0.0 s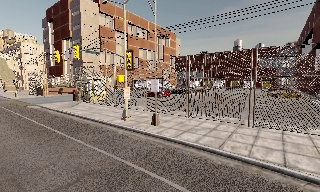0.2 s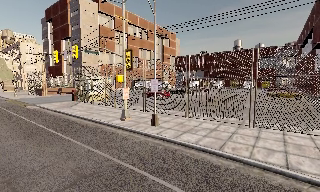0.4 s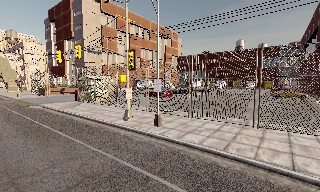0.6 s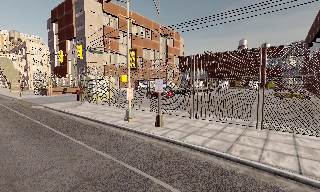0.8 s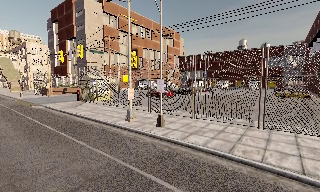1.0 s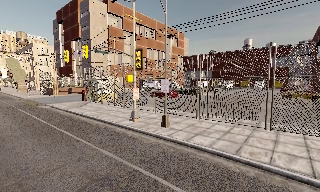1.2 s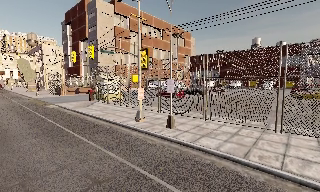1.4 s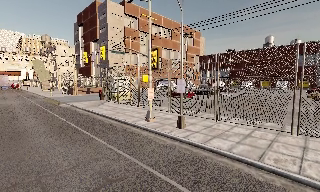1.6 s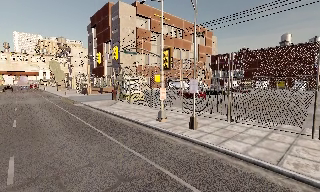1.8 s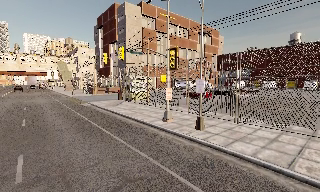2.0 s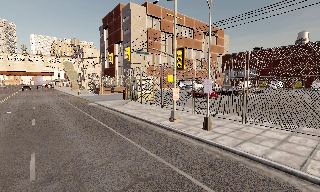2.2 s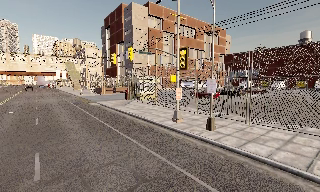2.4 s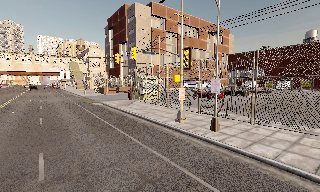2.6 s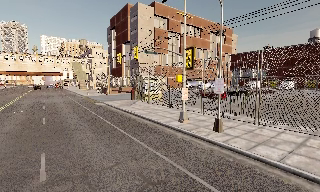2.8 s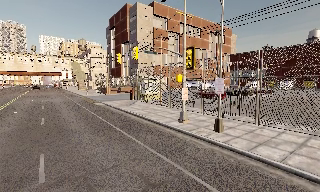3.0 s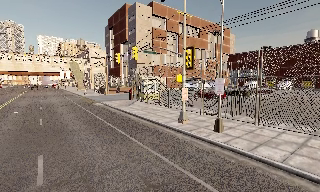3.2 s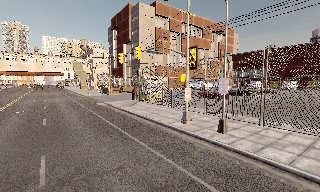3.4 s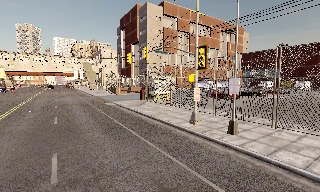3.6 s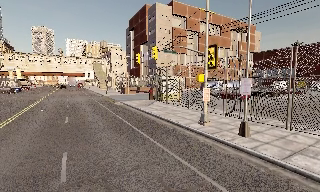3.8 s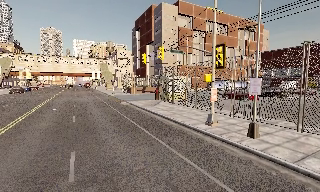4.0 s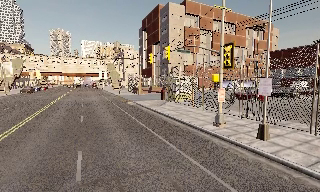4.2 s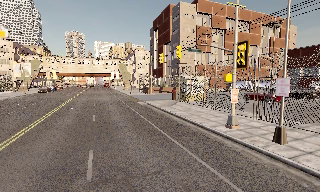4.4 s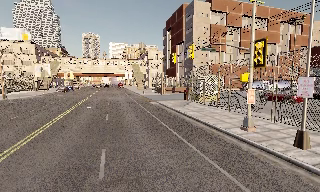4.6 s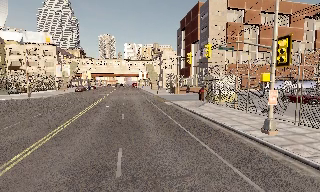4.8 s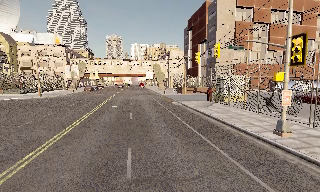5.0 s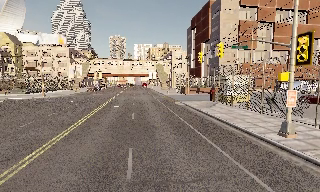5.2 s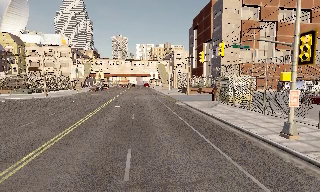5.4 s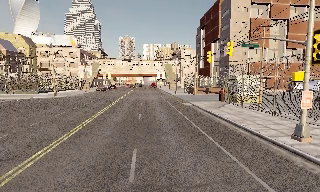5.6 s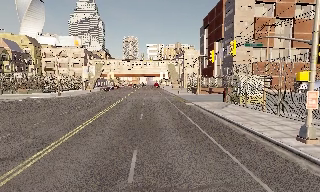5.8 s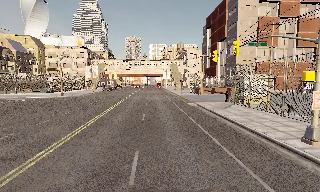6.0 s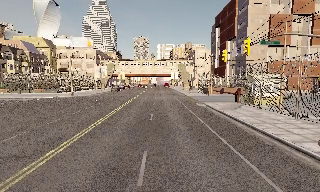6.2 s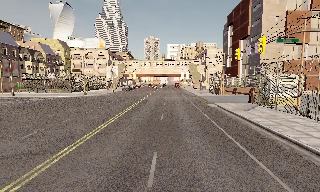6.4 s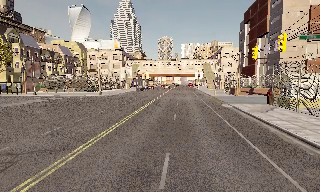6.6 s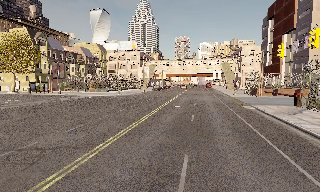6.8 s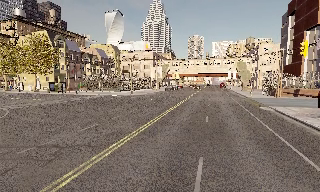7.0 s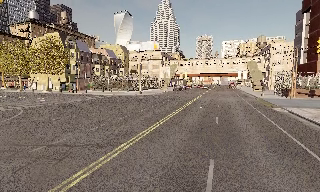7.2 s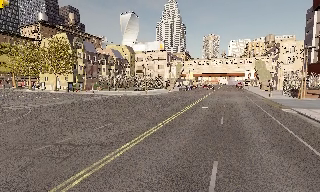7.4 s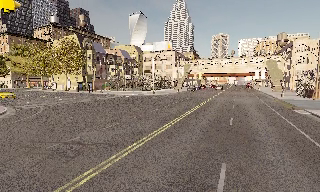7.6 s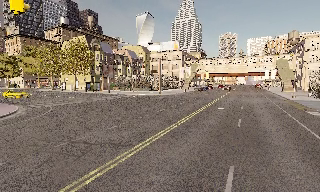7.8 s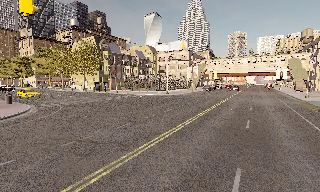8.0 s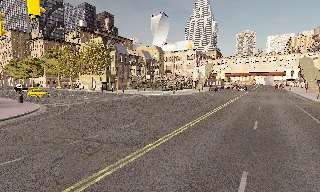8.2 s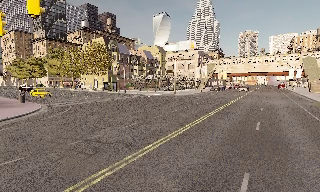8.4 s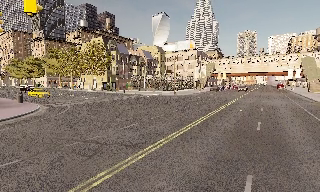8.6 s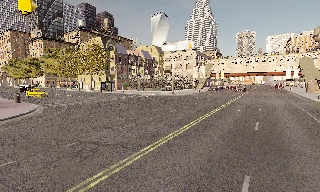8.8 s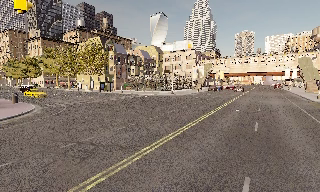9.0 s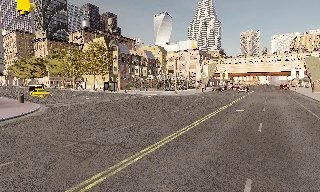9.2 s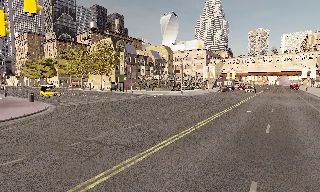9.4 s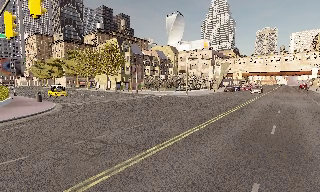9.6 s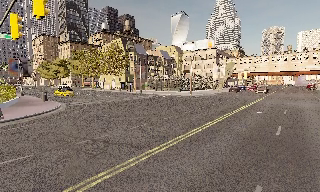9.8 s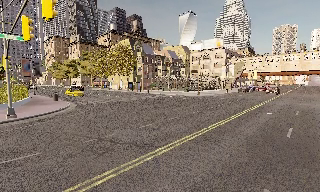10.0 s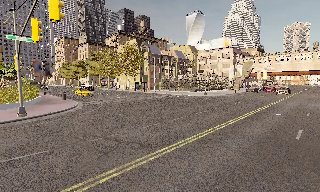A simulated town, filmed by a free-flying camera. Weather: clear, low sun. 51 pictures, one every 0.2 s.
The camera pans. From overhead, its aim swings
counterclockwise.
The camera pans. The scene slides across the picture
to the right.
0.0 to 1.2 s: The camera travels forward, about 0.5 m, so what stands in front looms larger.
1.2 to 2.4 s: The camera swings to its left by about 10 degrees, and the scene slides to the right. It travels to its left, about 0.5 m, so close, fixed things drift to the right.
2.4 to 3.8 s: The camera shifts only a little, or ends up much as it began.
3.8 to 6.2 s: The scene slides to the right, as the camera pans about 30 degrees to its left. It travels forward, about 1 m.
6.2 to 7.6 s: The camera swings to its left by about 25 degrees, and the scene slides to the right. It travels forward, about 0.5 m, so what stands in front looms larger.
7.6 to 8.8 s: The camera shifts only a little, or ends up much as it began.
8.8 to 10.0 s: The camera swings to its left by about 10 degrees, and the scene slides to the right. It travels to its right, about 0.5 m.
The film runs forward here.
